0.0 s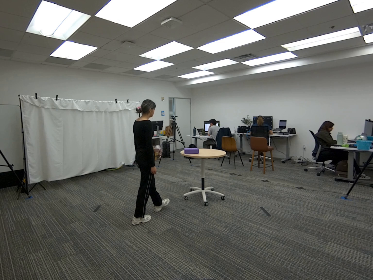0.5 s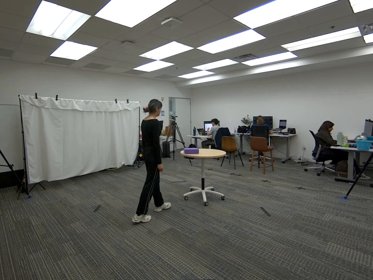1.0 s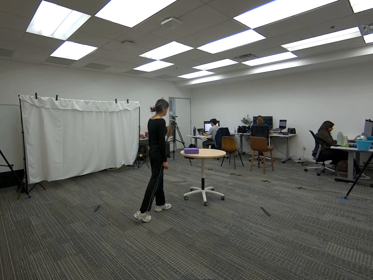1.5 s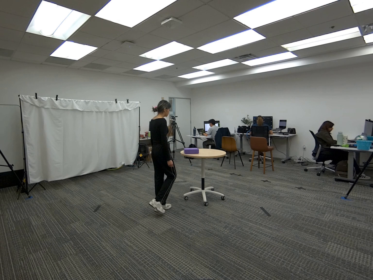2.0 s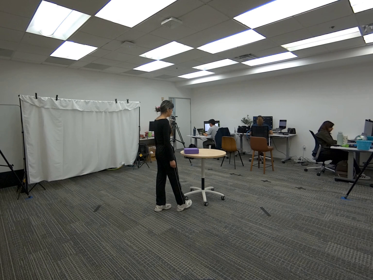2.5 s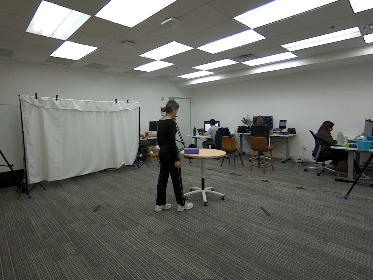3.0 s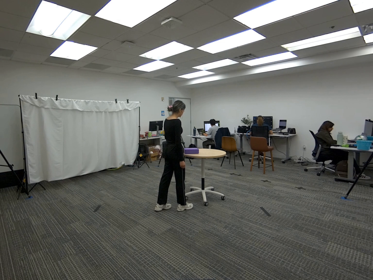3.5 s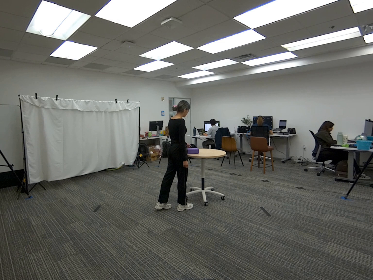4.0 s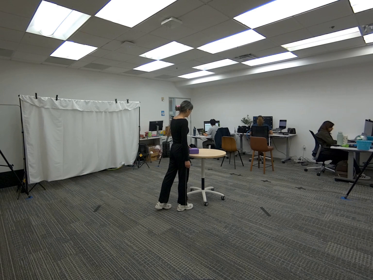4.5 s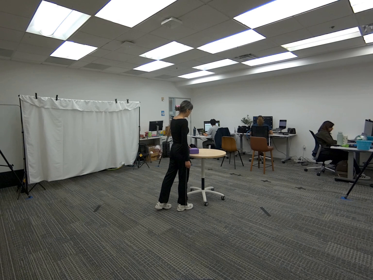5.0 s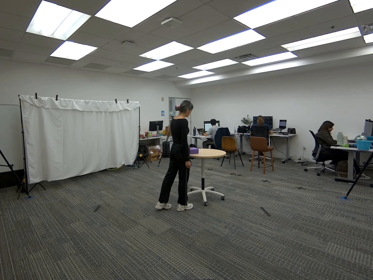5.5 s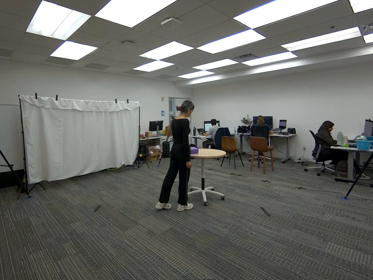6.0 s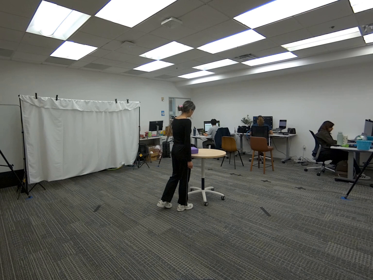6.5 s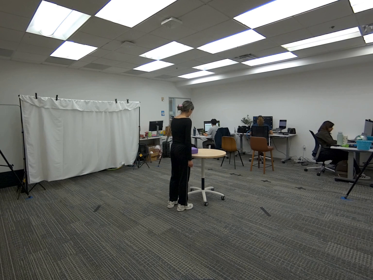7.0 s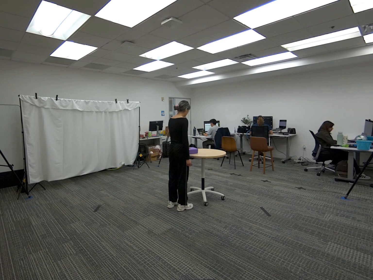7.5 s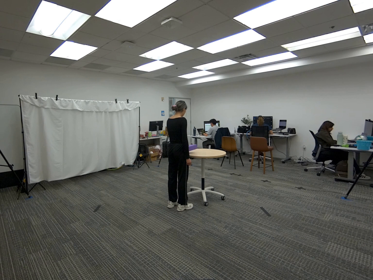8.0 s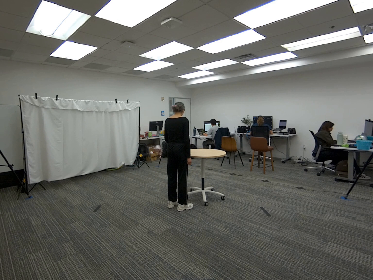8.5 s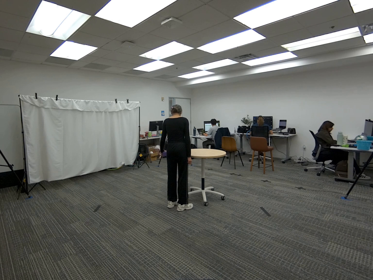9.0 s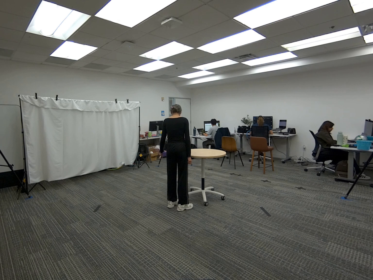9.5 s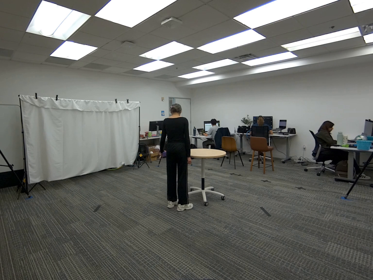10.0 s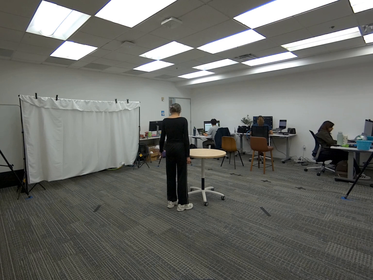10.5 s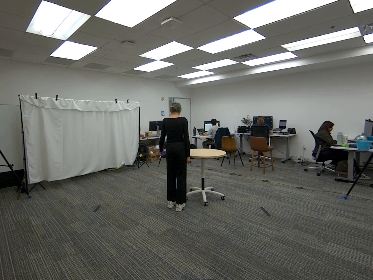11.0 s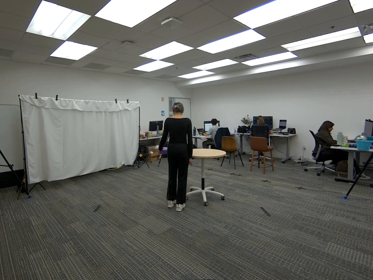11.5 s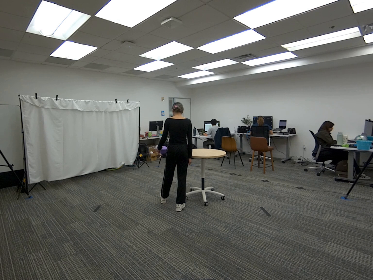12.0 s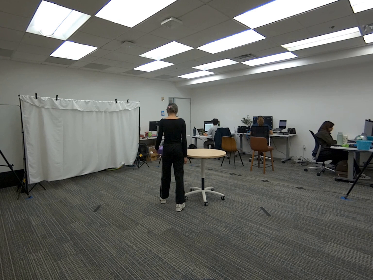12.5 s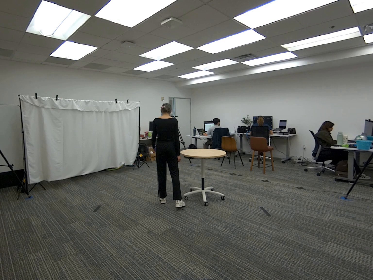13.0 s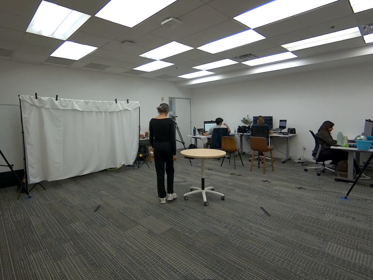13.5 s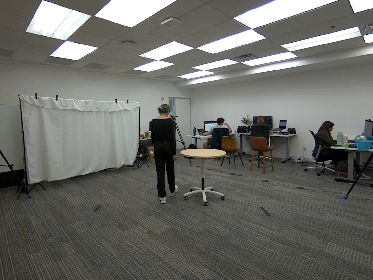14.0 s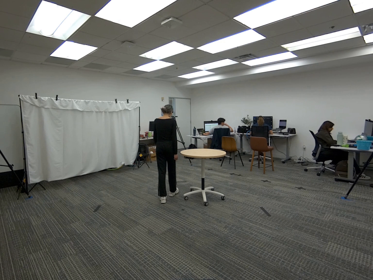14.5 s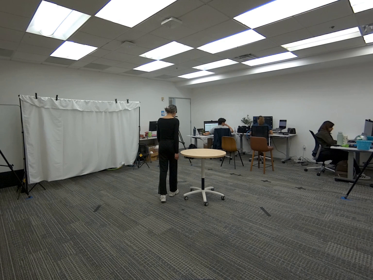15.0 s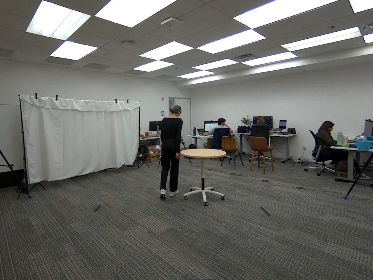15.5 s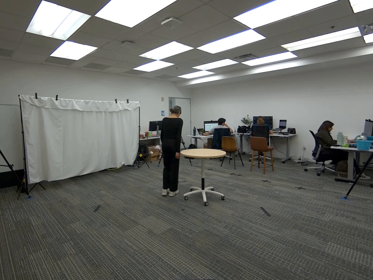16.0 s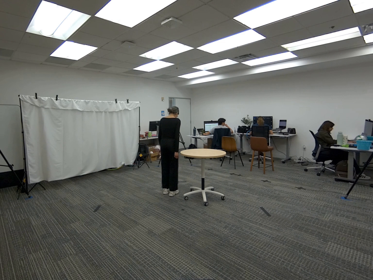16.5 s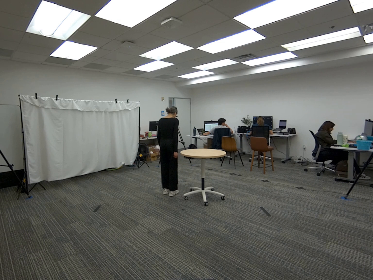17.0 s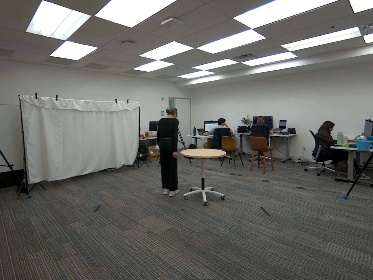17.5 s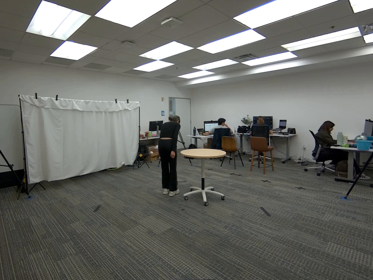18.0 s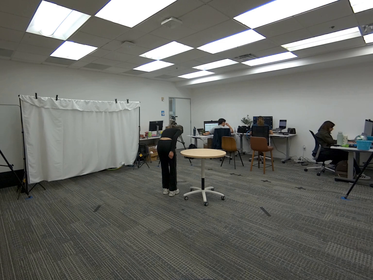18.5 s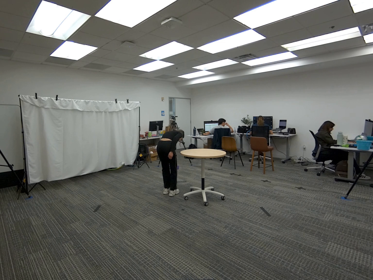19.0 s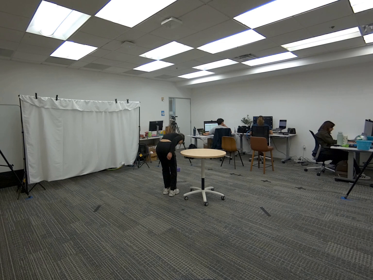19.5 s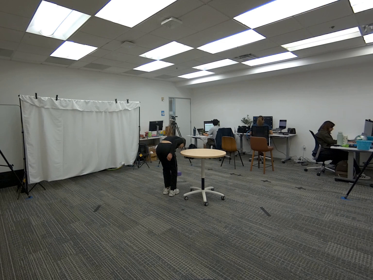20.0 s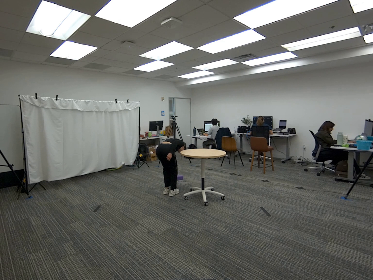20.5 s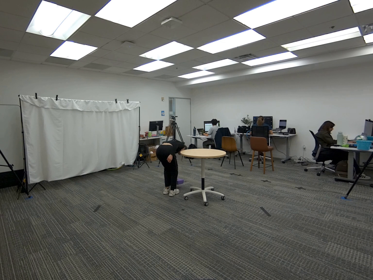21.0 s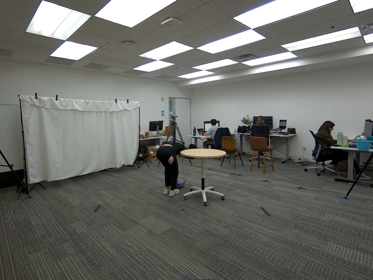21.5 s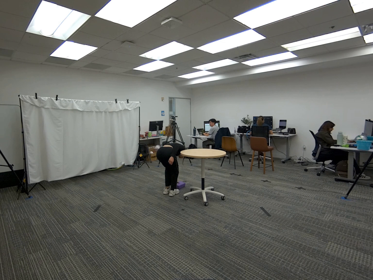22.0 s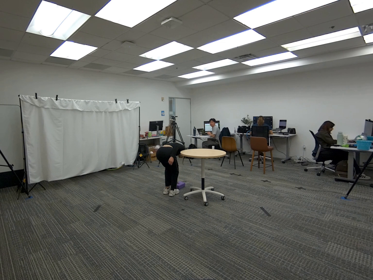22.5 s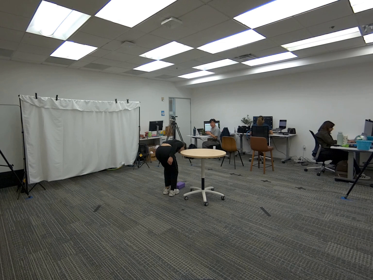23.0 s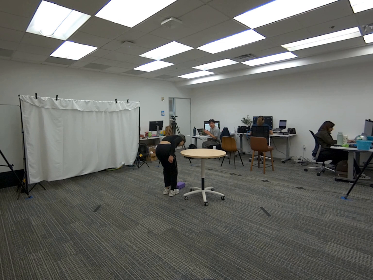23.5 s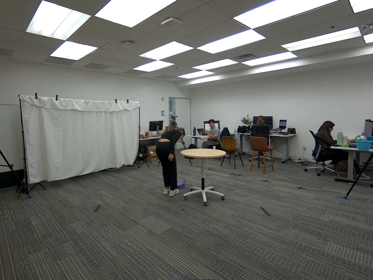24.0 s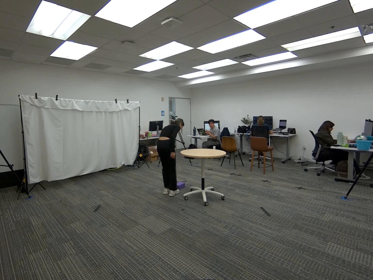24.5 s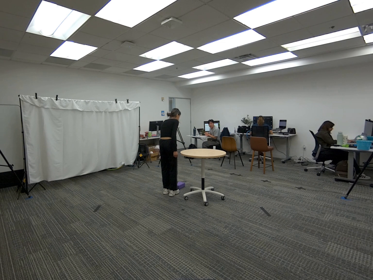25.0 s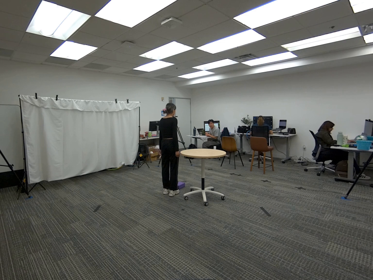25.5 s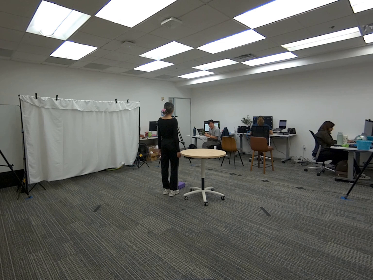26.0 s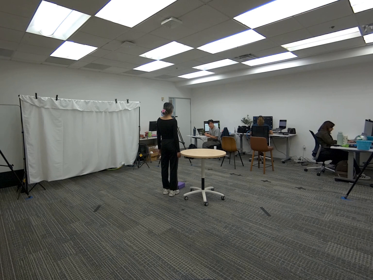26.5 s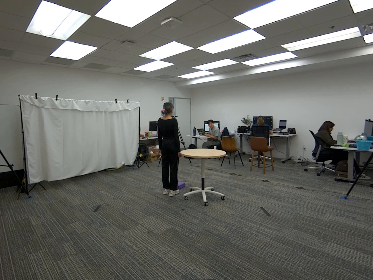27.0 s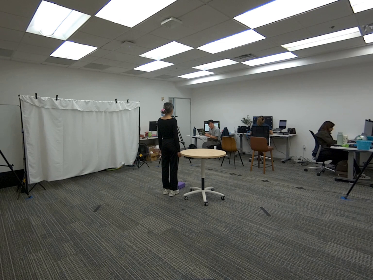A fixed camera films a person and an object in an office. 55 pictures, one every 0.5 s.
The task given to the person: Walk over to the round table and using your left hand pick up the yoga block. Place the yoga block on the ground.
